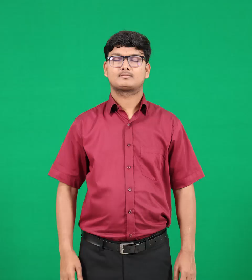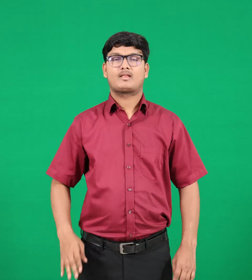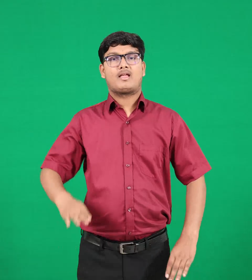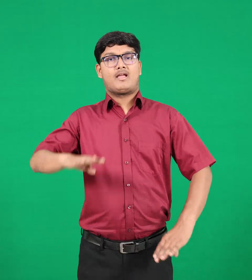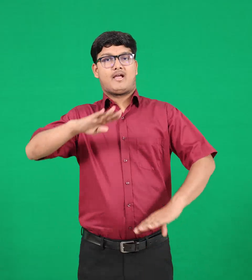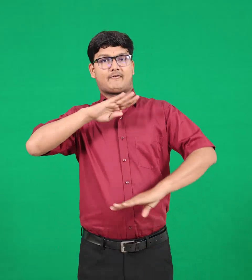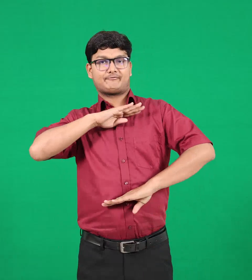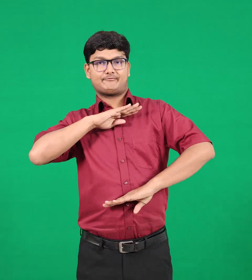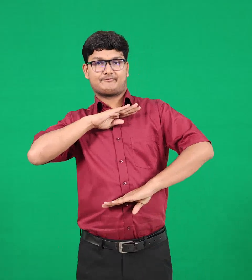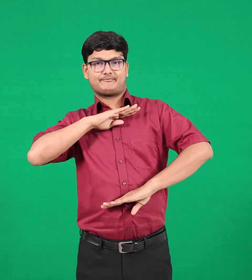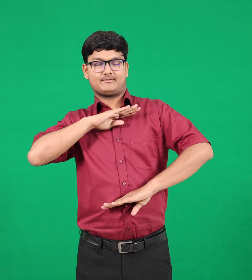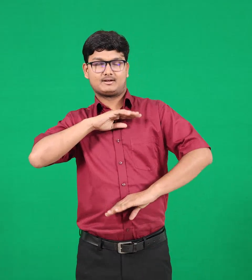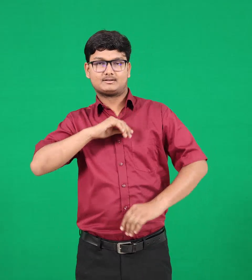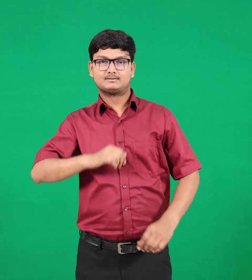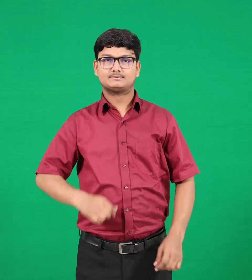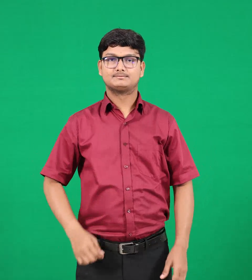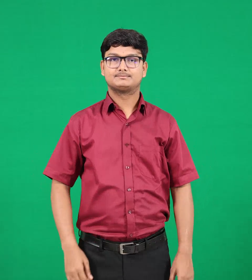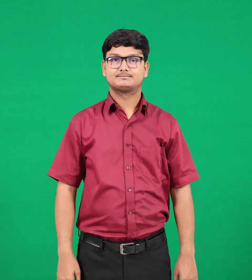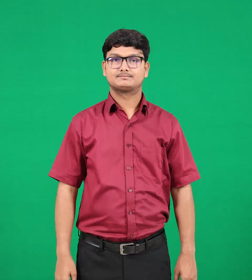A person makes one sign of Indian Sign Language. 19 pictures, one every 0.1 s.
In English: enough & satisfy
